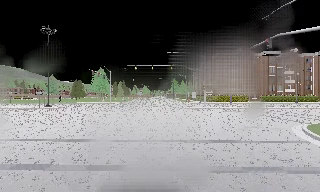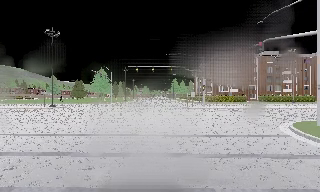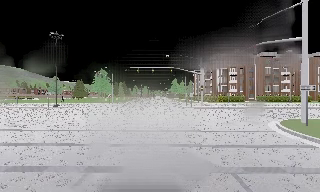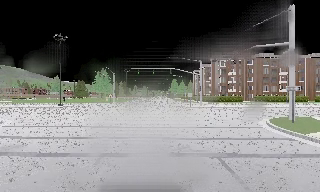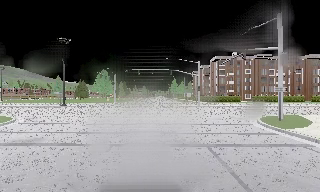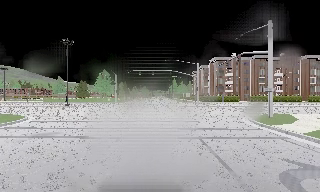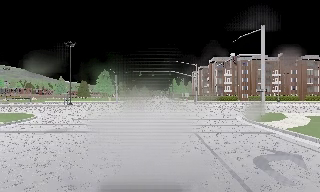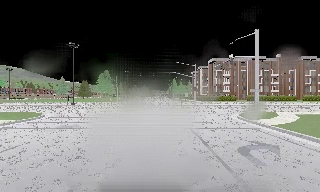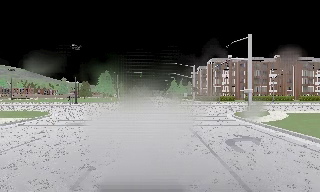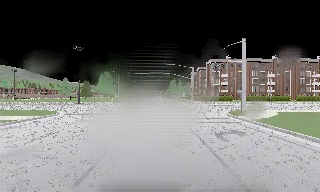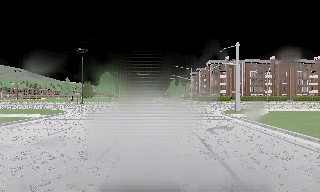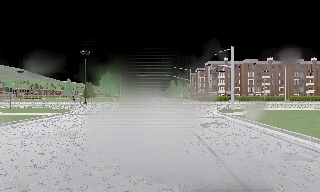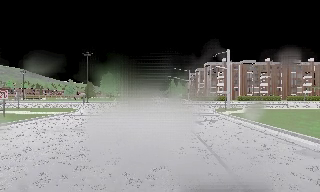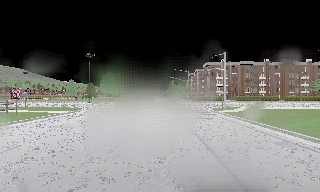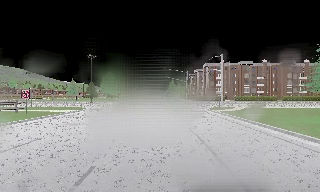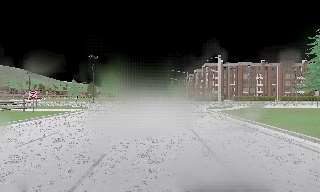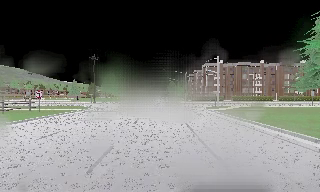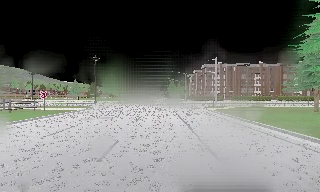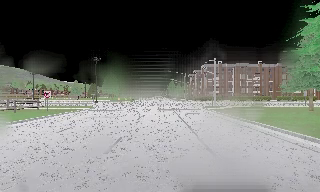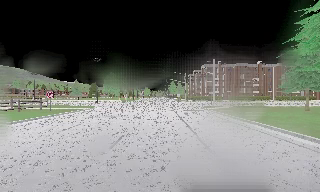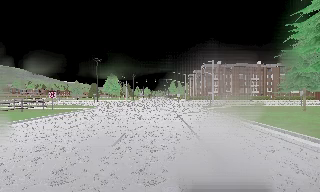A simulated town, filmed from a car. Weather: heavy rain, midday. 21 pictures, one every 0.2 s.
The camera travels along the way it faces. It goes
backward.
0.0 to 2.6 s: The camera travels backward, about 14 m, so what stands in front gets smaller.
2.6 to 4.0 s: The camera travels backward, about 5 m, so what stands in front gets smaller. It loses speed.
The film runs backward here.
